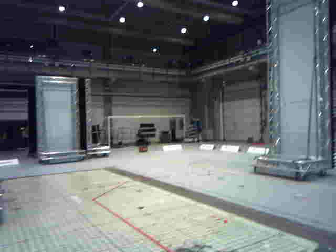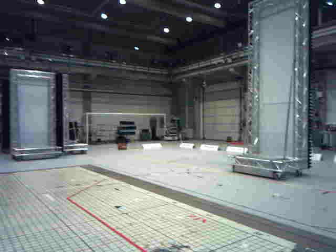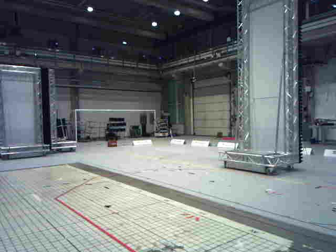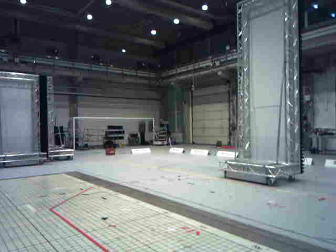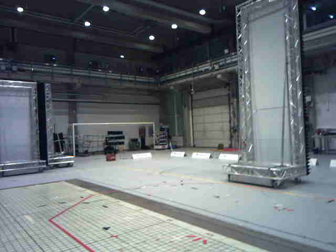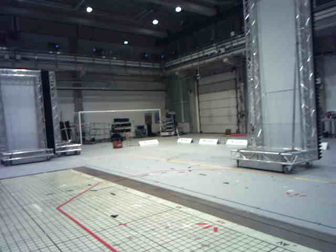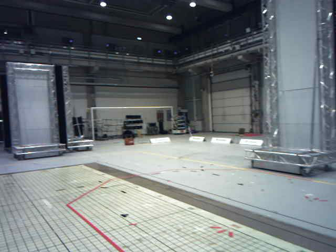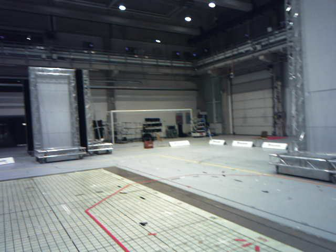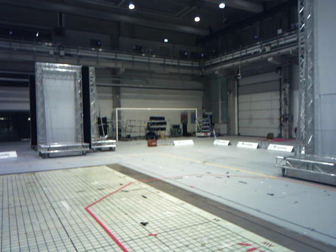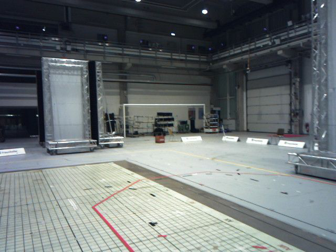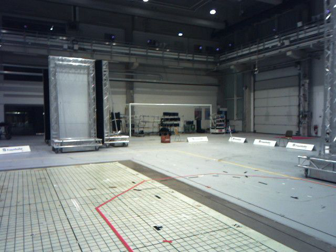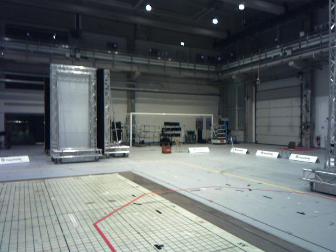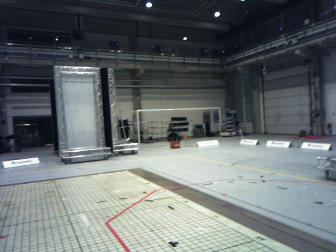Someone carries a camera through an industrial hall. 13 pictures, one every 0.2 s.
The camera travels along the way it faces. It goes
forward.
0.0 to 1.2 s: The camera travels forward, about 1 m, so what stands in front looms larger.
1.2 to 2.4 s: The camera swings to its left by about 10 degrees, and the scene slides to the right. It travels forward, about 1.2 m, so what stands in front looms larger.
The film runs forward here.
